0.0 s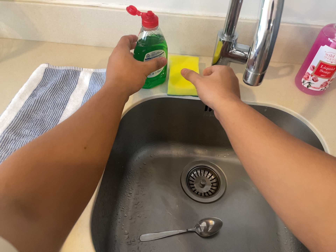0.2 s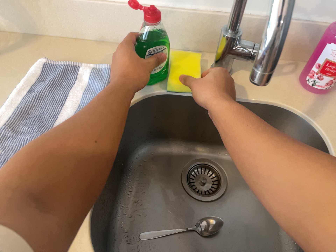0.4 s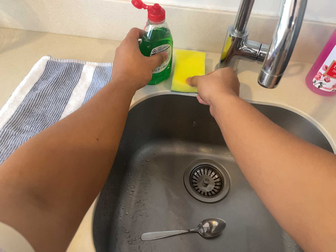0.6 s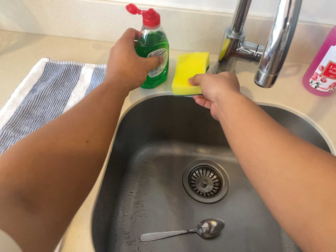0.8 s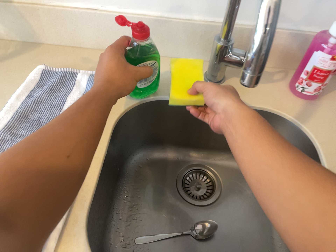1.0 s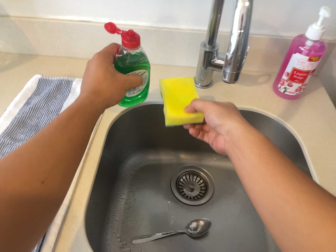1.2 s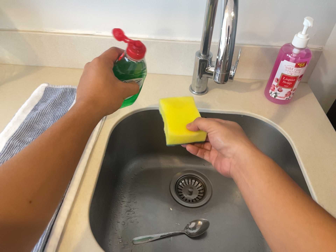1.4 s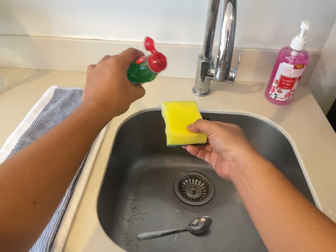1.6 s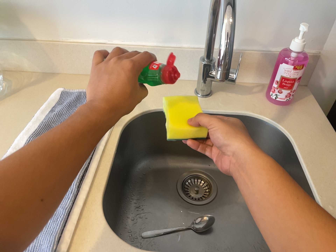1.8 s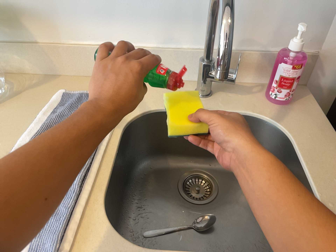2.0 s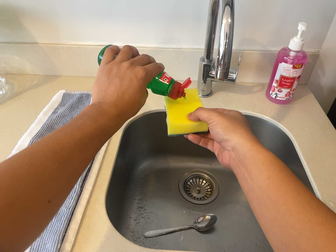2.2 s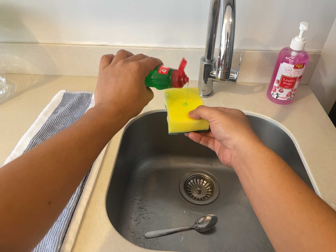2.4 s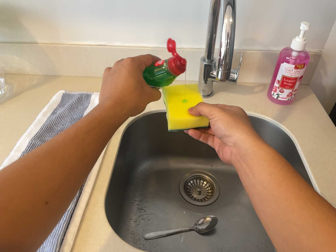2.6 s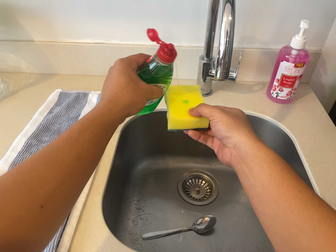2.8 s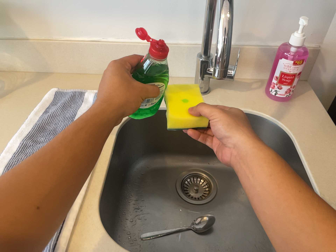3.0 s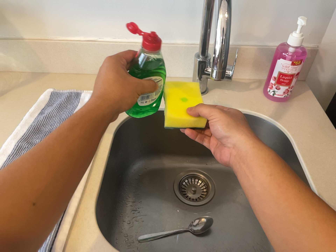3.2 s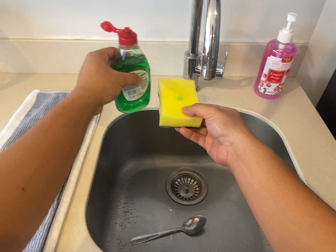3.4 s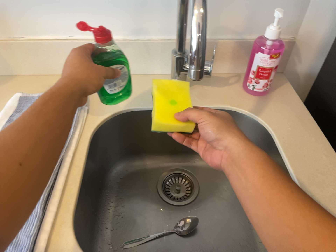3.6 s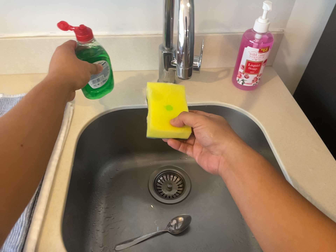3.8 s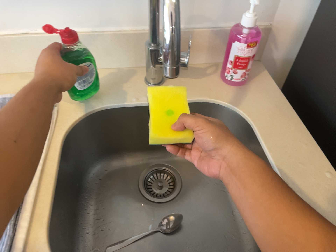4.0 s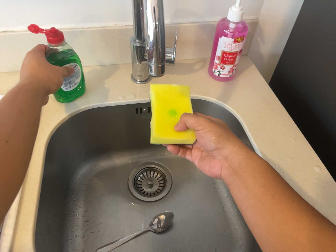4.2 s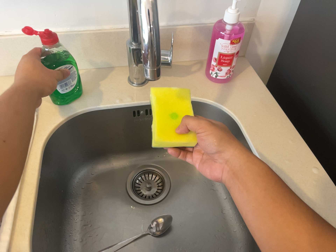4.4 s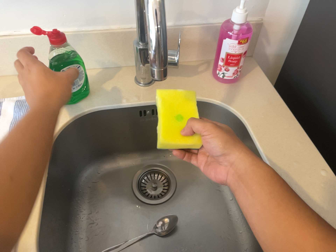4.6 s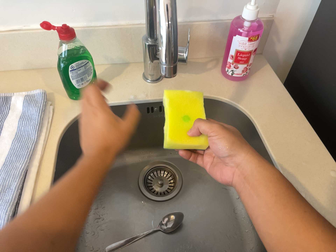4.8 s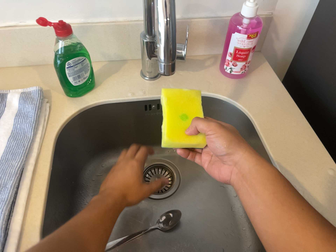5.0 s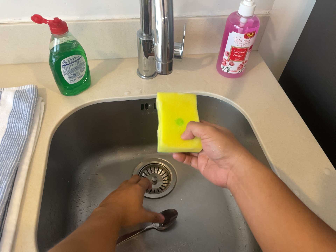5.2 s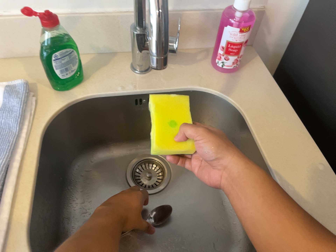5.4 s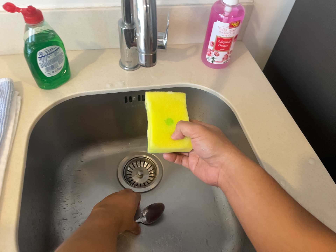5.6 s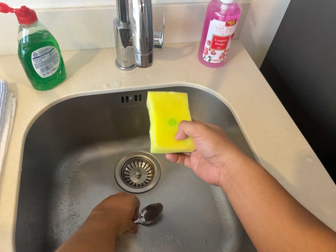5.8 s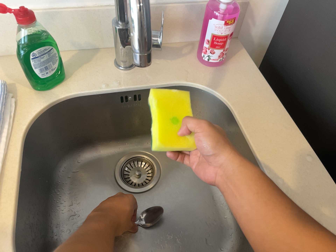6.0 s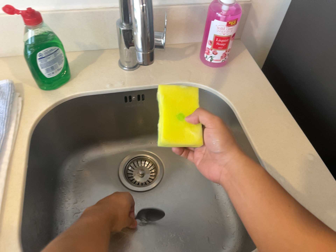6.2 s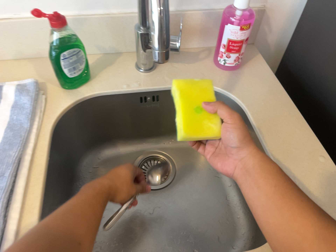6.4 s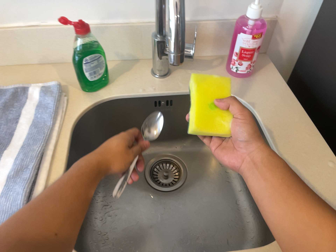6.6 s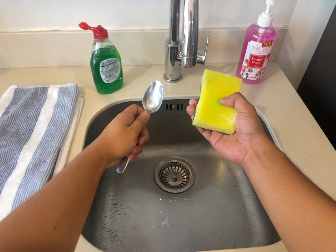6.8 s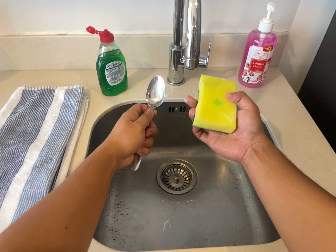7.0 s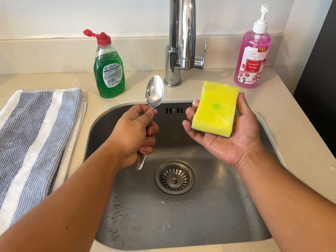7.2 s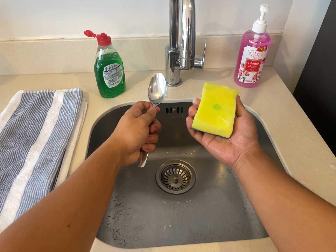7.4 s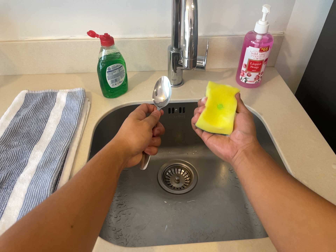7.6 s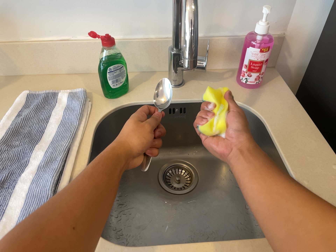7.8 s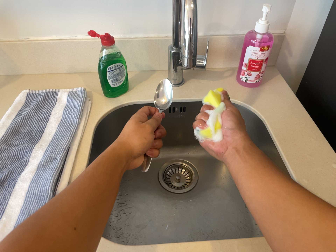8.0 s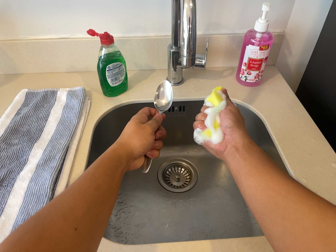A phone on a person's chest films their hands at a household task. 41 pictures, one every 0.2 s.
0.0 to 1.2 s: The camera travels backward and toward the bottom of its view, about 9 cm, so what stands in front gets smaller.
1.2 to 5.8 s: The scene slides to the left, as the camera pans about 15 degrees to its right. It travels forward, about 9 cm, so what stands in front looms larger. Its aim tips toward the bottom of its view by about 10 degrees. It rolls about its line of sight by about 10 degrees, and the scene rotates counterclockwise.
5.8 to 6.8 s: The camera travels backward and toward the bottom of its view, about 12 cm, so what stands in front gets smaller.
6.8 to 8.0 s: The camera shifts only a little, or ends up much as it began.
The film runs forward here.
